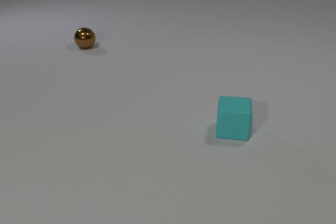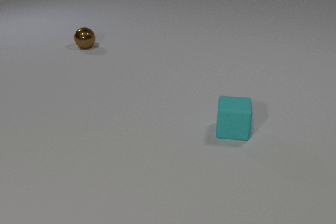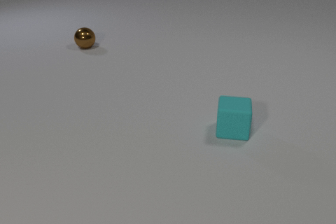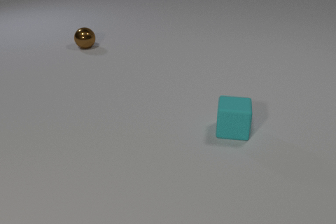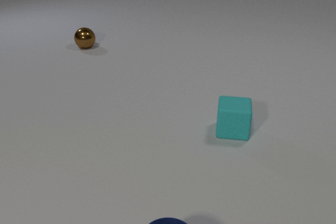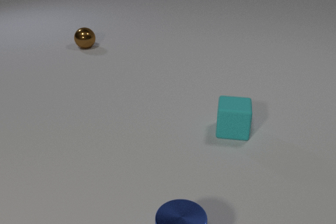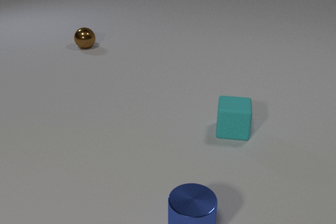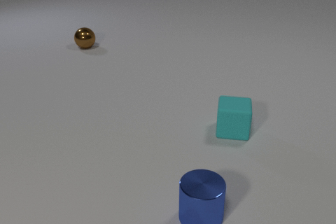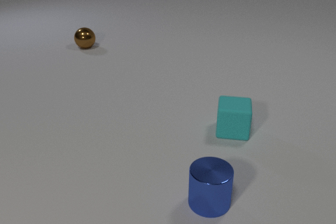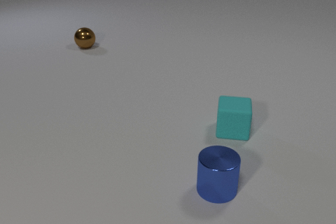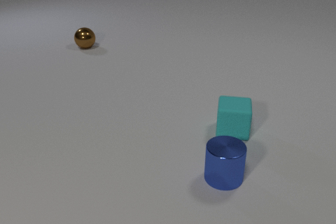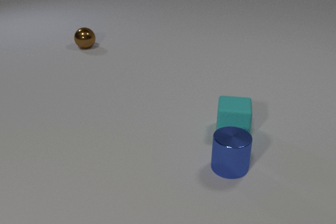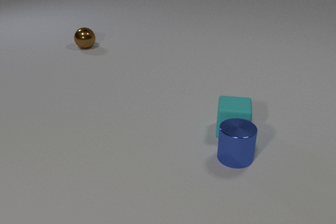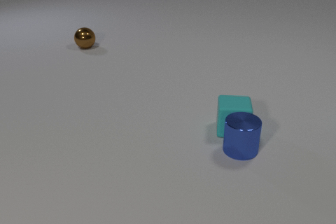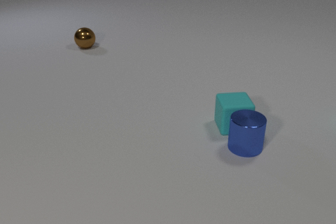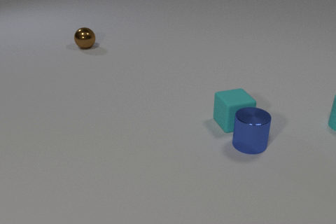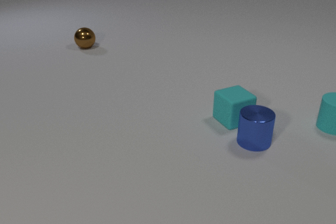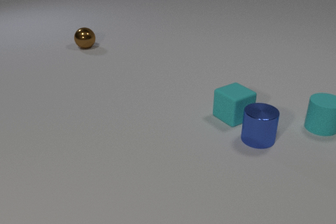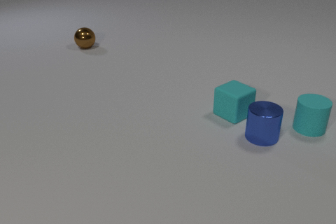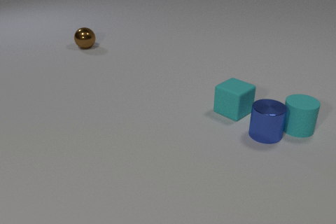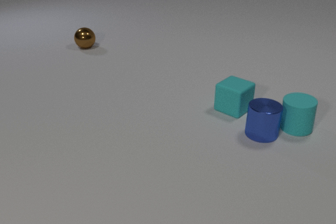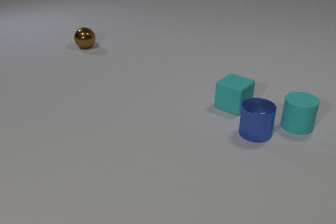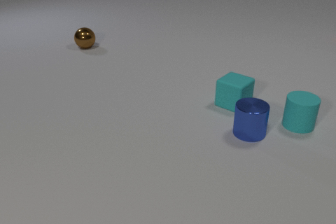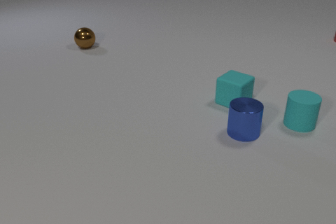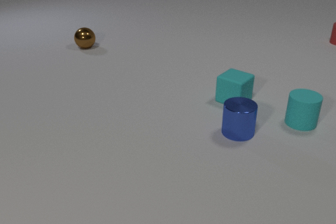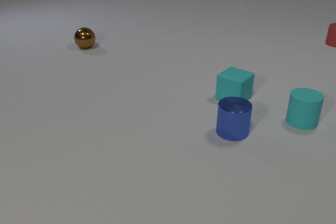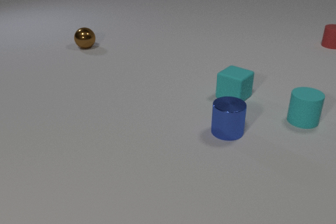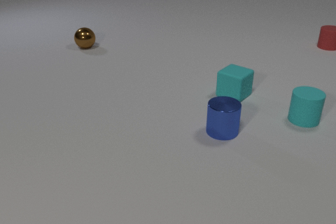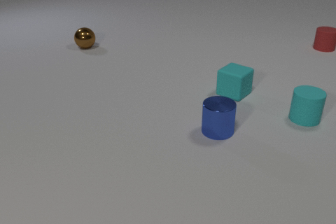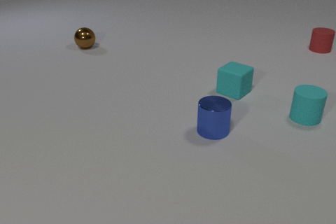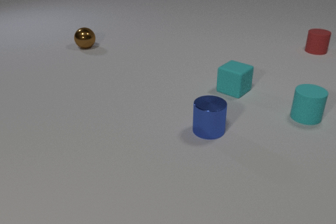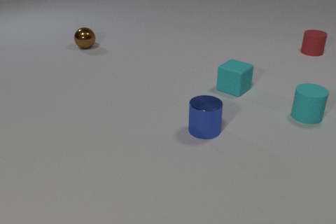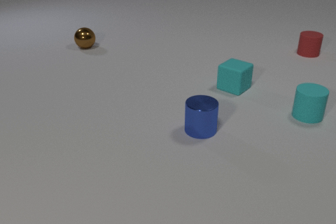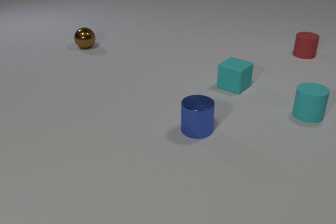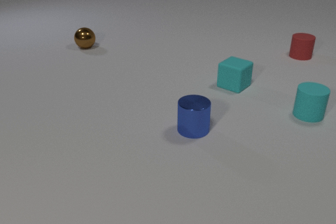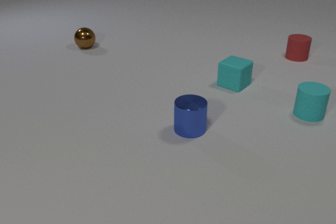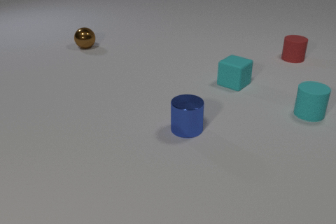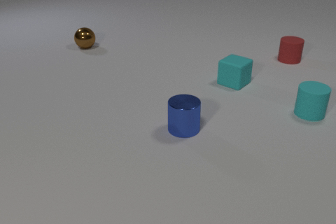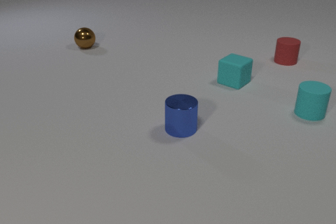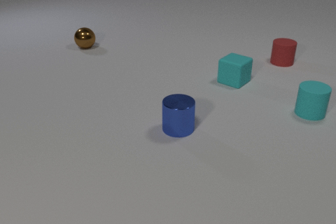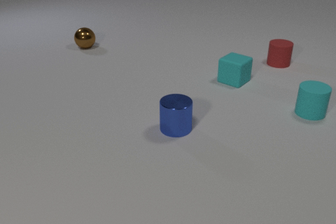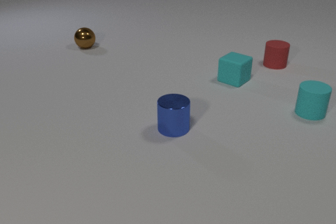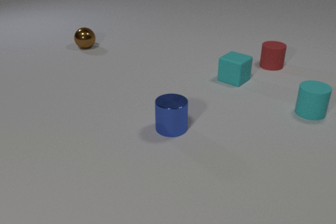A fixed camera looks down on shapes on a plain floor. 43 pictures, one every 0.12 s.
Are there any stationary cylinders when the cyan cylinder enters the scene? no.
How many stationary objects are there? 1.
What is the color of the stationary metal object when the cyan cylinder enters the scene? brown.
0.00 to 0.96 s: The blue metal cylinder comes in at the bottom edge, slides away from the camera and to the right.
0.96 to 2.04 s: The blue metal cylinder slides away from the camera. The cyan rubber cube slides away from the camera, spins so that its near face slides to the right, counterclockwise seen from above. The cyan rubber cylinder comes in at the right edge, slides to the left and toward the camera. The blue metal cylinder and the cyan rubber cube collide.
2.04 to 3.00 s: The blue metal cylinder slides to the left. The cyan rubber cube slides away from the camera. The cyan rubber cylinder slides to the left. The red rubber cylinder comes in at the right edge, slides toward the camera and to the left. The blue metal cylinder and the cyan rubber cylinder collide.
3.00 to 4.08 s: The blue metal cylinder slides to the left. The cyan rubber cube slides away from the camera. The cyan rubber cylinder slides away from the camera. The red rubber cylinder slides toward the camera and to the left.
4.08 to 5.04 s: The blue metal cylinder slides to the left. The cyan rubber cube slides away from the camera. The red rubber cylinder slides toward the camera and to the left.
